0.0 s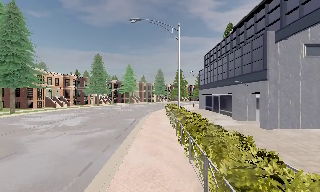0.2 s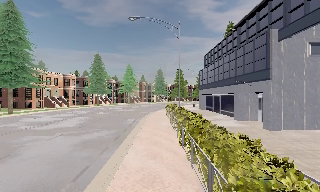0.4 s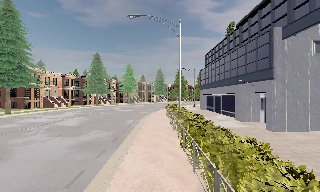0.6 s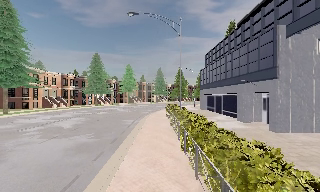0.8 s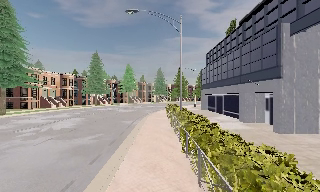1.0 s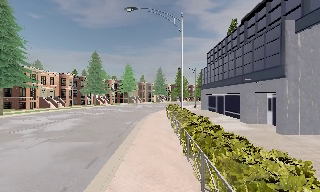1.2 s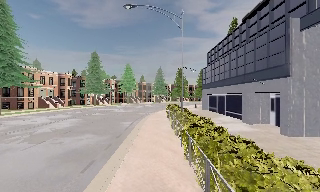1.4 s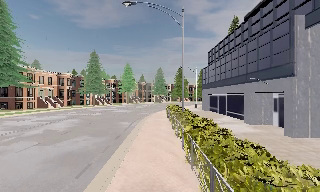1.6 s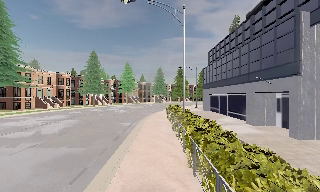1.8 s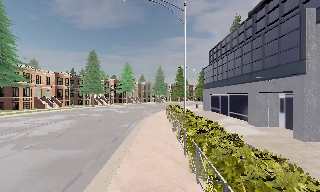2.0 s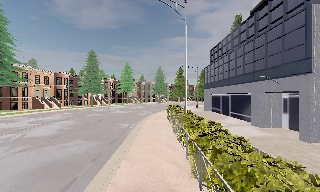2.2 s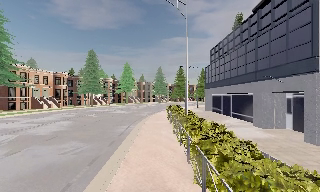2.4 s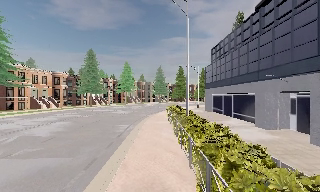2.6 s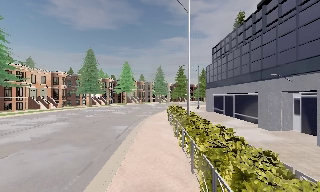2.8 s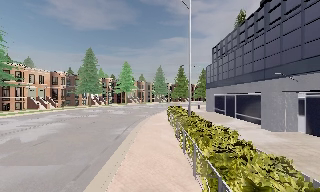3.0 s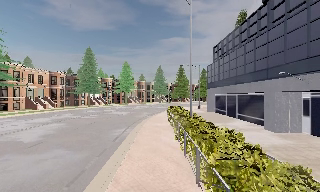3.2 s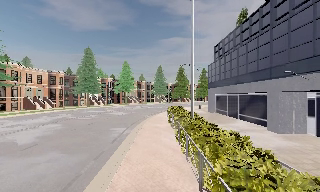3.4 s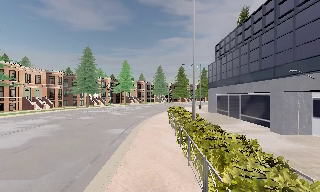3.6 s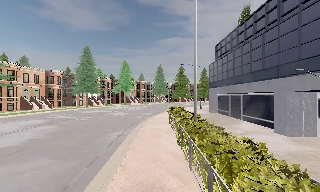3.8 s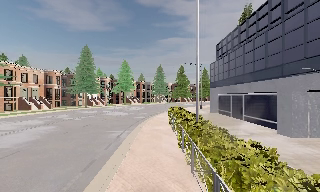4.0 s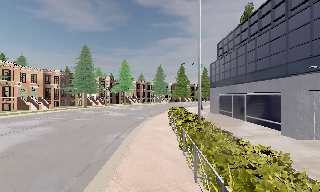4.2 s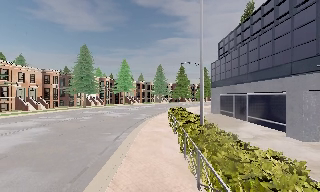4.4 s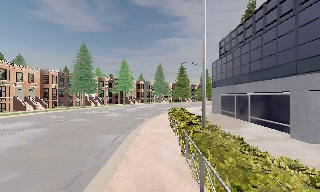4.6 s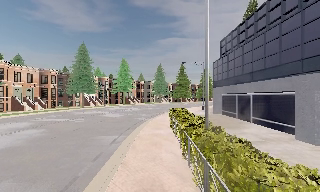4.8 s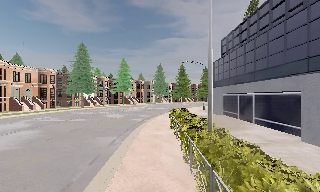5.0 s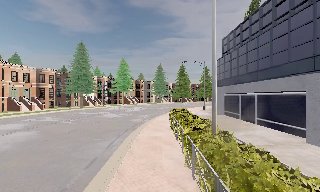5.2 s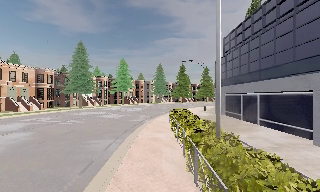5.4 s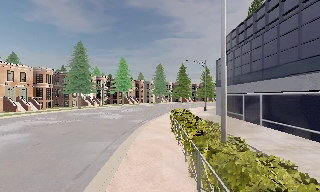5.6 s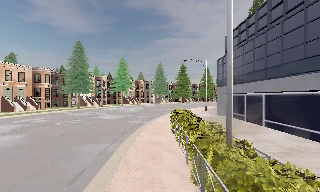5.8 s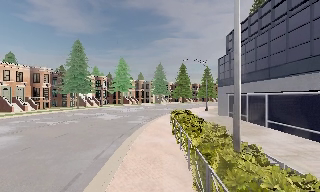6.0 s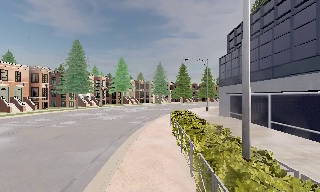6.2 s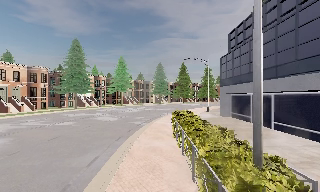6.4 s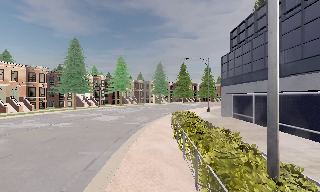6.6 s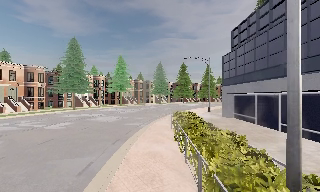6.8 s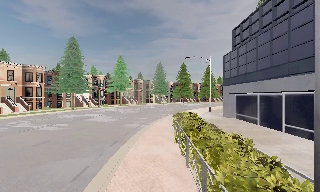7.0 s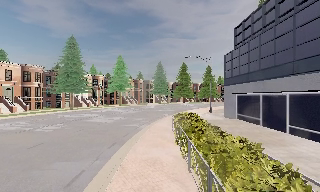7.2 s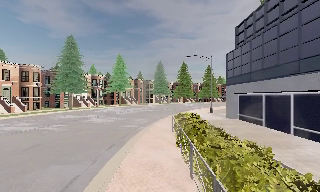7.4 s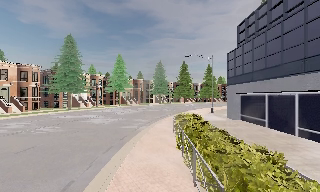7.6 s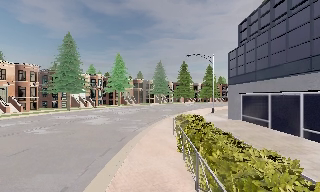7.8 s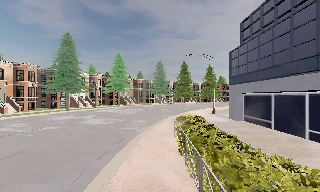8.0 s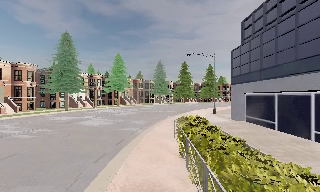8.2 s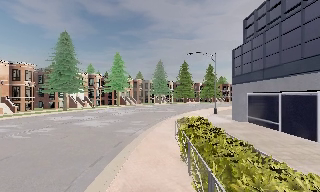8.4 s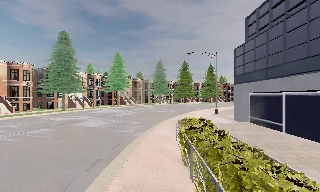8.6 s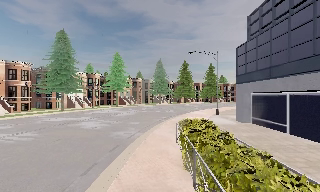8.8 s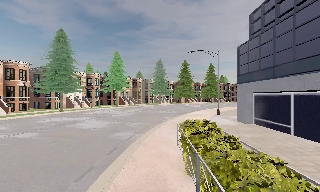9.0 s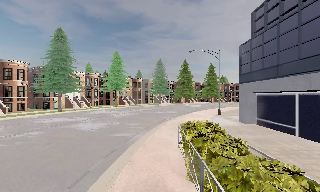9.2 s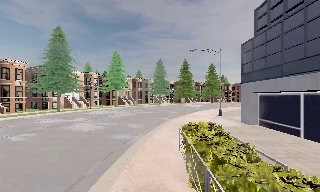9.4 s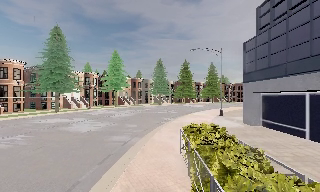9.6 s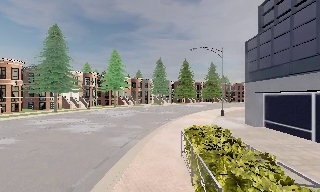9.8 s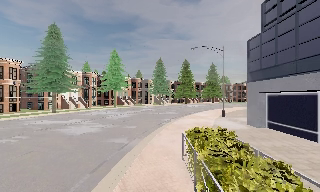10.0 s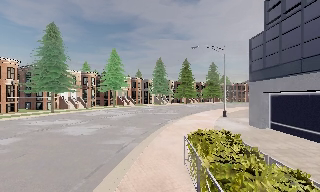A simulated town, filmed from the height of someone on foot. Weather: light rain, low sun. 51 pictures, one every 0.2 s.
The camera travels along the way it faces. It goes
forward.
0.0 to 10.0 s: The camera travels forward, about 15 m, so what stands in front looms larger.
The film runs forward here.
